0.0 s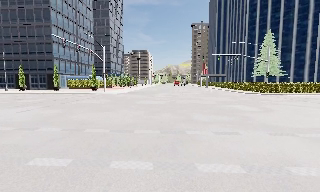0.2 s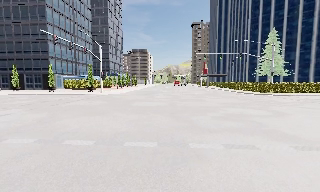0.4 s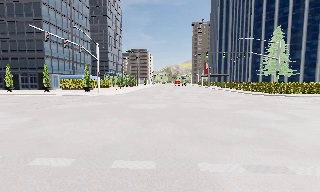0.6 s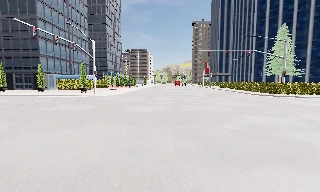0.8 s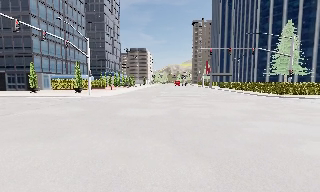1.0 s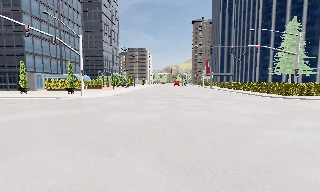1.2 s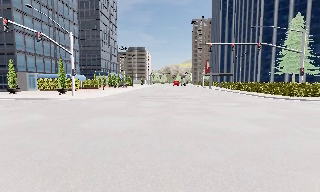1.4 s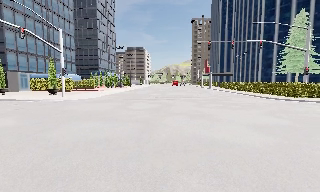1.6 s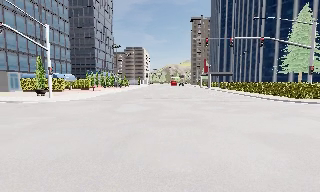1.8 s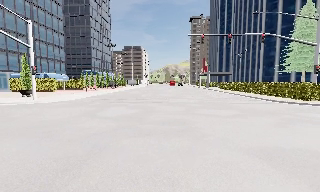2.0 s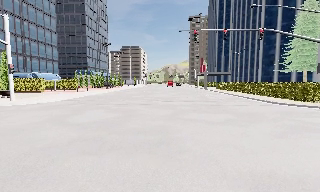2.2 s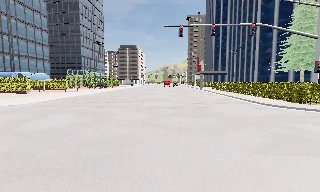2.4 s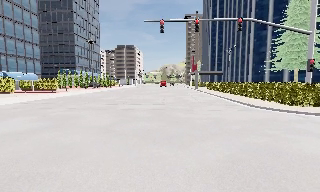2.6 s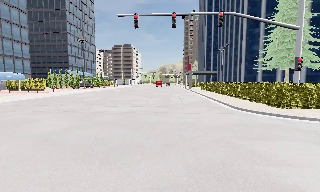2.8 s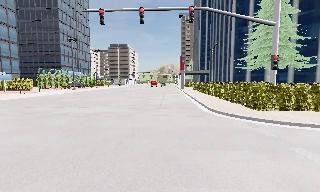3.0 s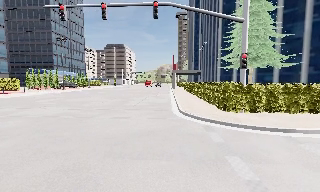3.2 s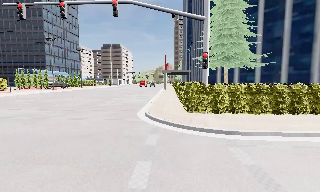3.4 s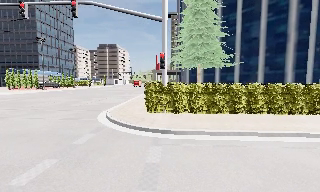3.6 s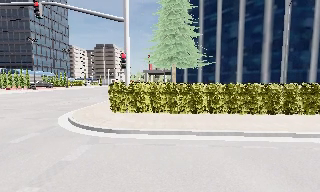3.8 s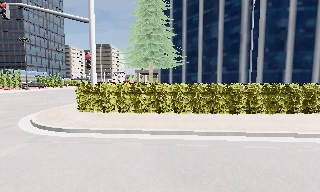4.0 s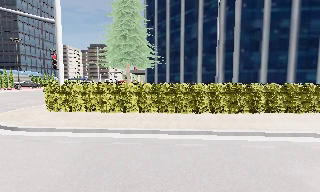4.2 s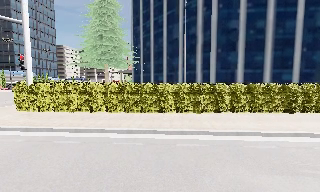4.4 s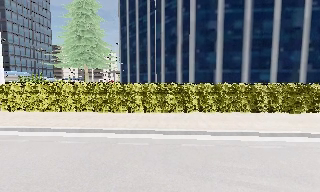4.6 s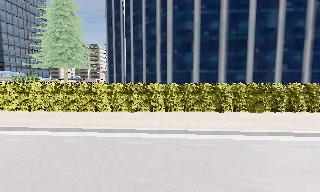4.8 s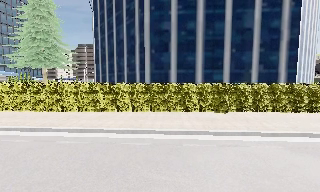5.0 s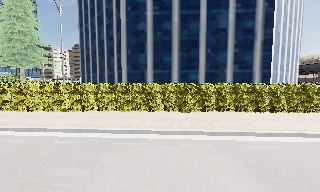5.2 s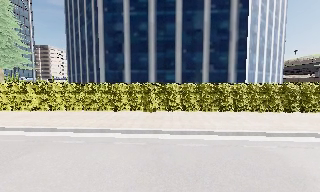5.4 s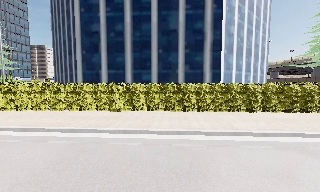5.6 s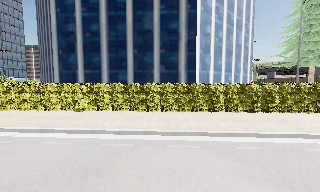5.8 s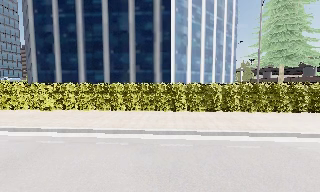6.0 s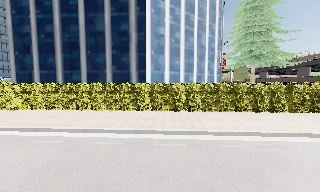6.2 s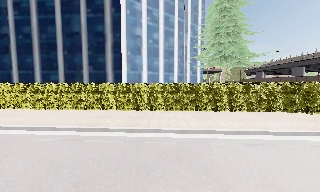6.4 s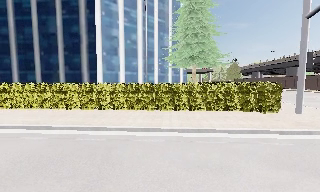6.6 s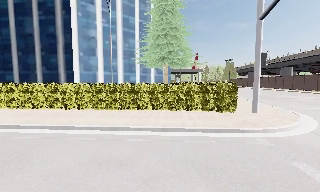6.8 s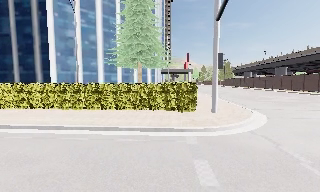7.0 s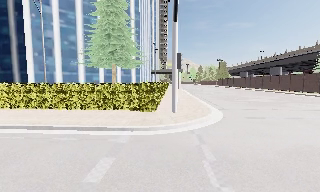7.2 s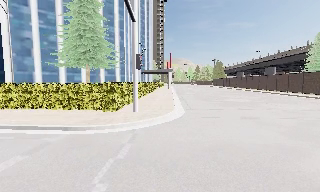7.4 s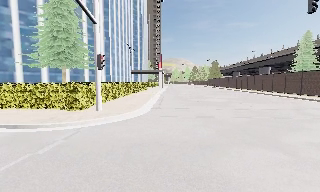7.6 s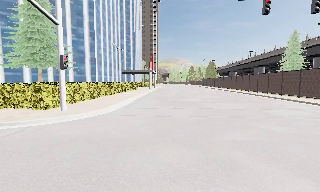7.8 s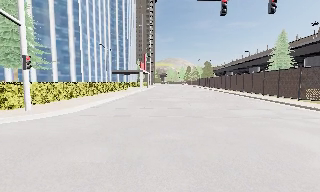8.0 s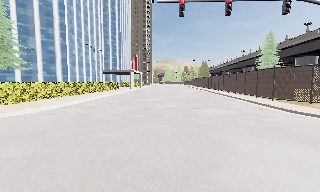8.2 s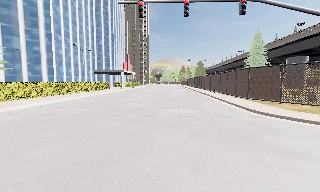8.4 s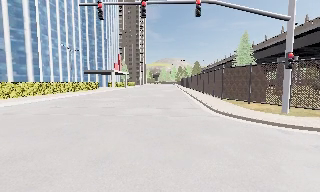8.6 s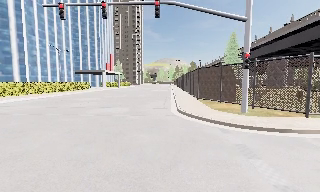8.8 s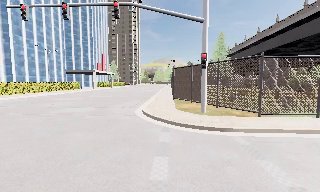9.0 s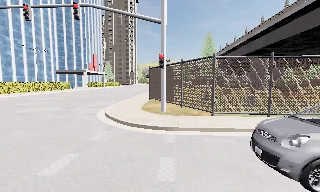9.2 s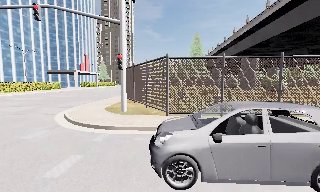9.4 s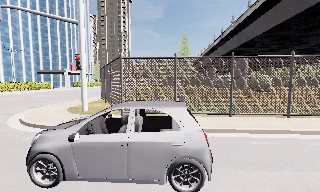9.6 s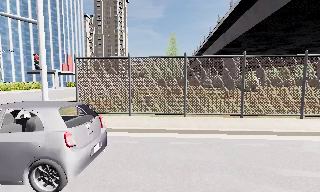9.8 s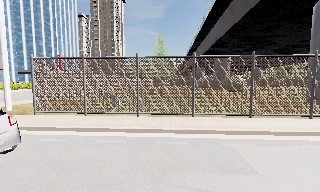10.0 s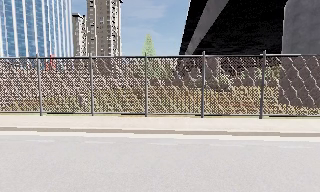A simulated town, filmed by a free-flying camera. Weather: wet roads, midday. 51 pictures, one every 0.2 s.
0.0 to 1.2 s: The camera travels forward, about 8 m, so what stands in front looms larger.
1.2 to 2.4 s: The camera travels forward and to its right, about 9 m, so what stands in front looms larger.
2.4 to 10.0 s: The camera travels to its right, about 85 m, so close, fixed things drift to the left.
The film runs backward here.
